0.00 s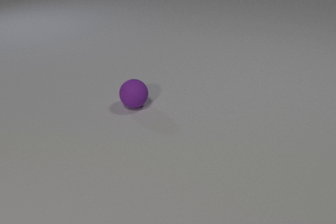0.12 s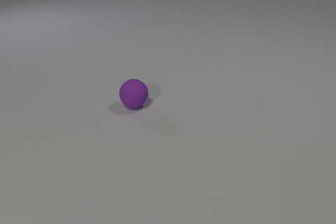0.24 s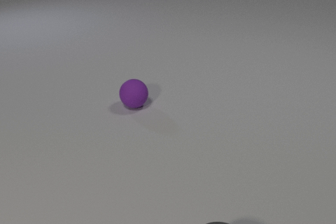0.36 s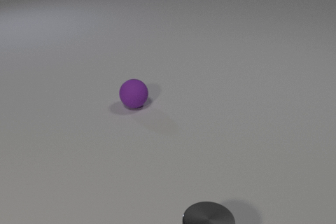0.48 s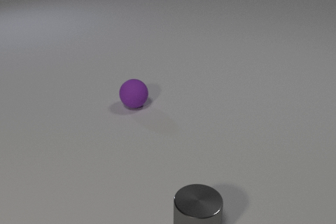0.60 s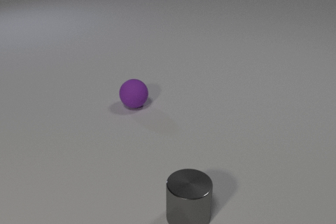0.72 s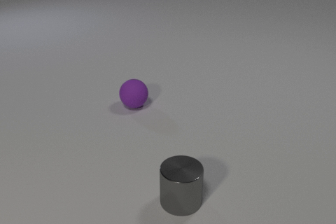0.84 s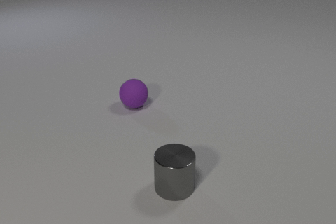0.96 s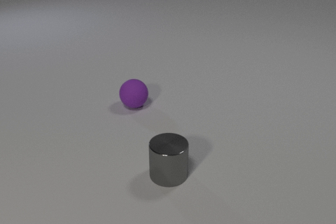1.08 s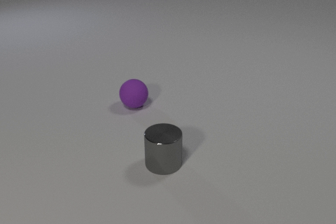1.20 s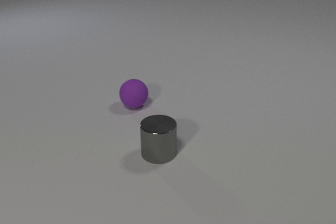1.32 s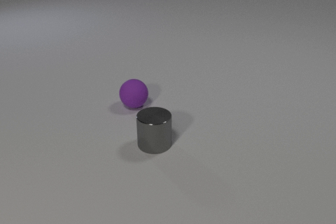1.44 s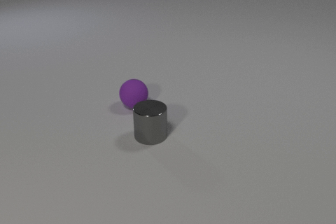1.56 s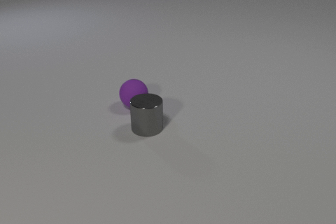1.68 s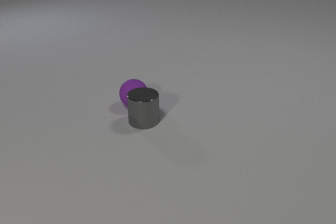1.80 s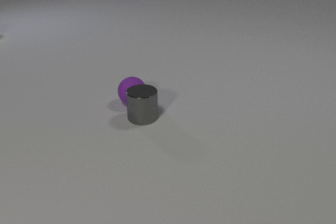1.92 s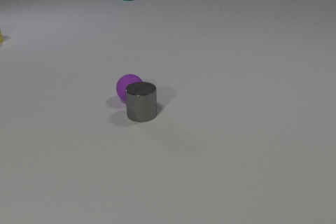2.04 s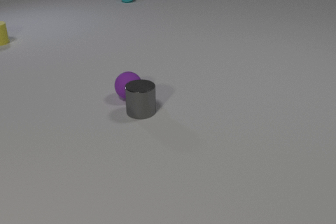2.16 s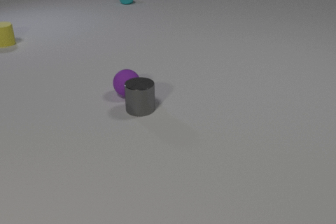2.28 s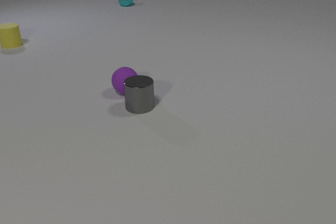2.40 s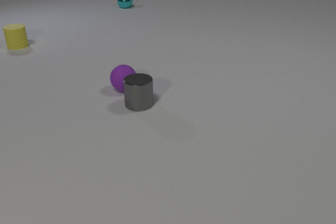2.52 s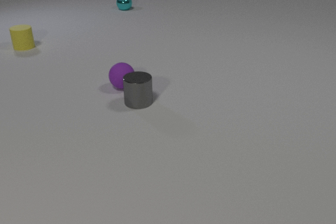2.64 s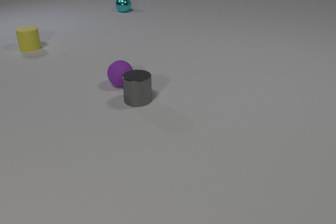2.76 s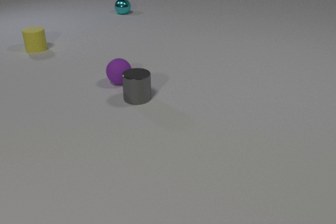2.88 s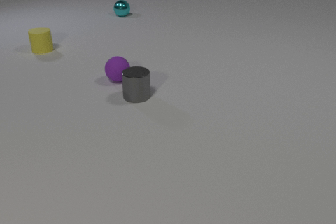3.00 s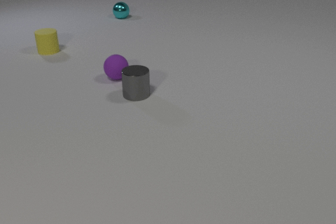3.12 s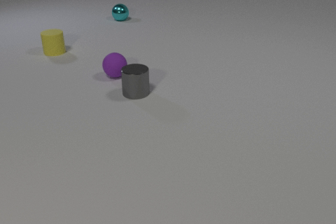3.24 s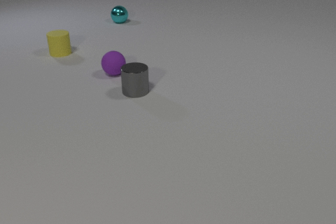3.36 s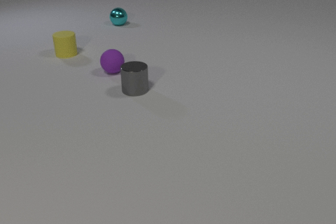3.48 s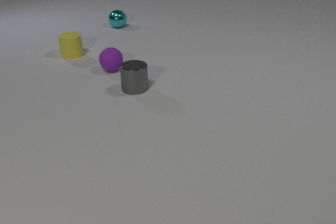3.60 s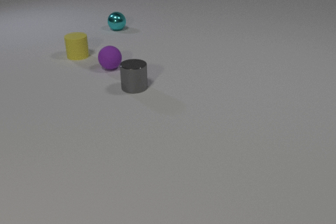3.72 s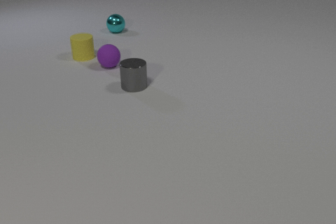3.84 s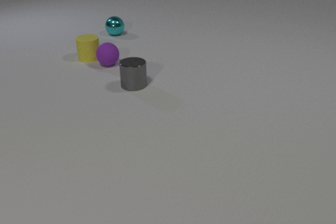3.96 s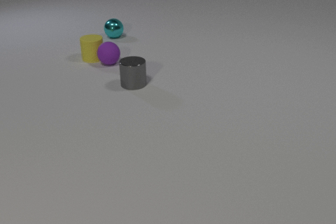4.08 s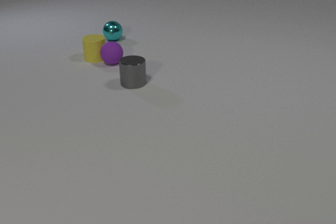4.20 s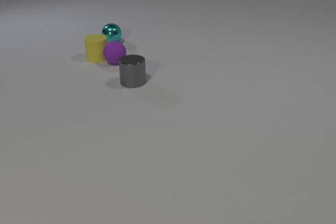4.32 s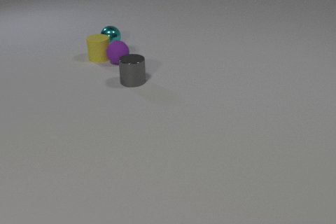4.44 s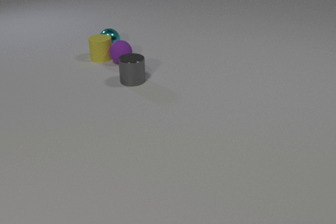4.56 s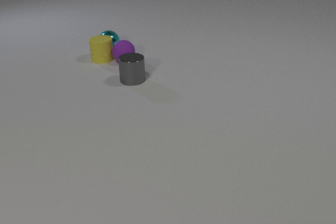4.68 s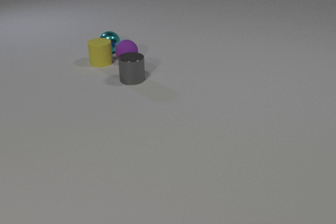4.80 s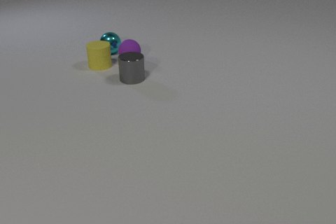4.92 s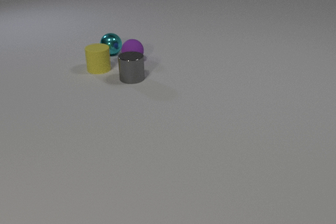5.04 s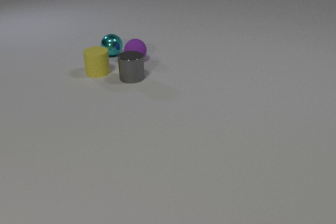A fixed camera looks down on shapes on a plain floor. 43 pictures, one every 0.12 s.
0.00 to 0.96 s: The gray metal cylinder comes in at the bottom edge, slides away from the camera.
0.96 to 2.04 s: The gray metal cylinder slides away from the camera. The purple rubber sphere rolls away from the camera. The yellow rubber cylinder comes in at the left edge, slides toward the camera and to the right. The cyan metal sphere comes in at the top edge, rolls toward the camera. The gray metal cylinder and the purple rubber sphere collide.
2.04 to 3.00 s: The gray metal cylinder slides away from the camera. The purple rubber sphere rolls away from the camera. The yellow rubber cylinder slides to the right and toward the camera. The cyan metal sphere rolls toward the camera.
3.00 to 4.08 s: The gray metal cylinder slides away from the camera. The purple rubber sphere rolls away from the camera. The yellow rubber cylinder slides to the right and toward the camera. The cyan metal sphere rolls toward the camera. The purple rubber sphere and the yellow rubber cylinder collide.
4.08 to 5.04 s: The gray metal cylinder slides away from the camera. The purple rubber sphere rolls to the right. The yellow rubber cylinder slides toward the camera. The cyan metal sphere rolls toward the camera. The yellow rubber cylinder and the cyan metal sphere collide.
How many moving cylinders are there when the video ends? 2.
How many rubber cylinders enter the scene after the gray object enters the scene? 1.
How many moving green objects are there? 0.
